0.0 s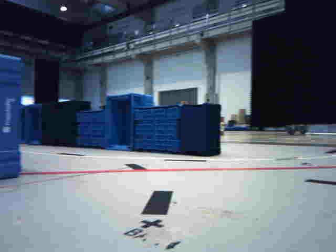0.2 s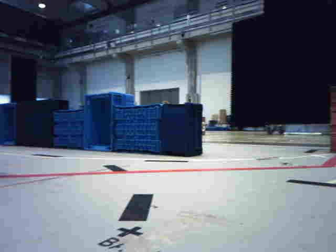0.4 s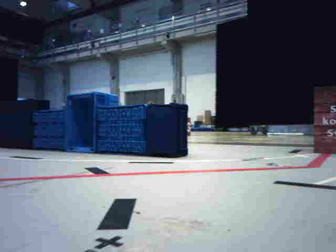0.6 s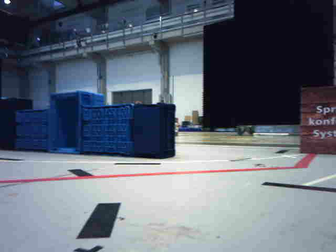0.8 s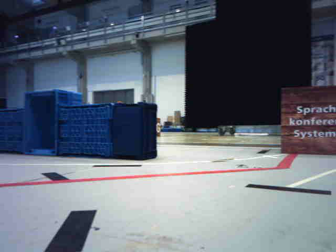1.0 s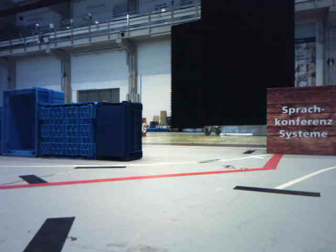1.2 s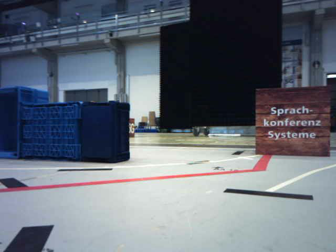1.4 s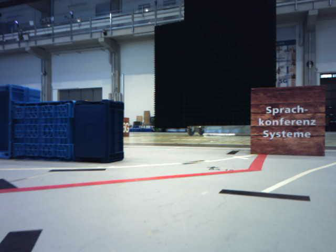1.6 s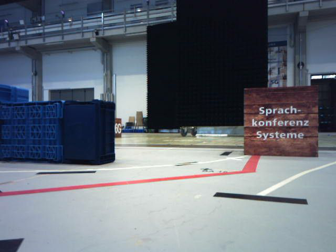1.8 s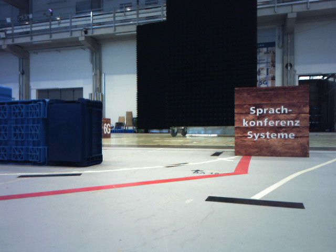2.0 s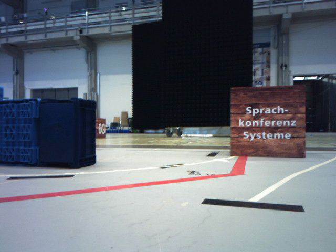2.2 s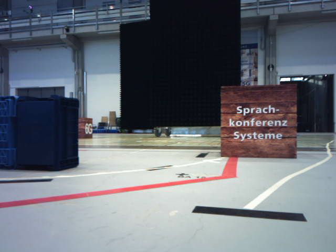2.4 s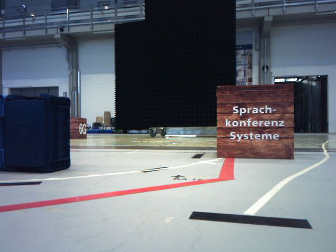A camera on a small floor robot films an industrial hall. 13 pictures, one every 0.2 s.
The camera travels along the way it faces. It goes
forward.
0.0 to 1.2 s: The camera pans to its right, which is clockwise from overhead, by about 20 degrees. It travels forward, about 0.2 m, so what stands in front looms larger.
1.2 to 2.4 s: The camera travels forward, about 0.2 m, so what stands in front looms larger.
The film runs forward here.
